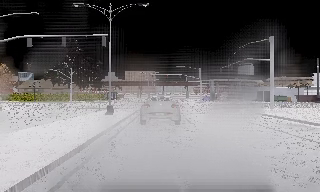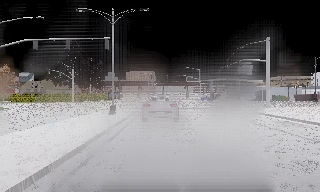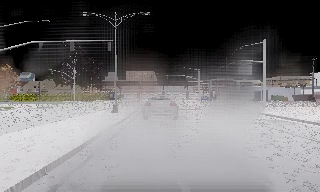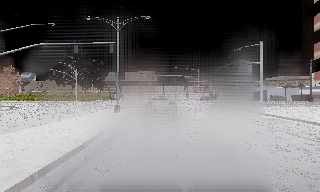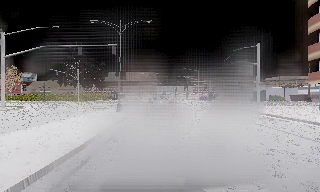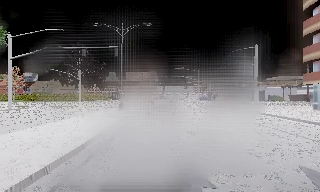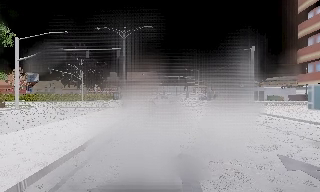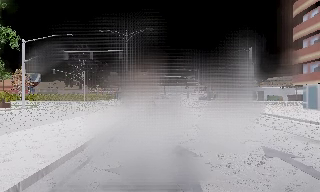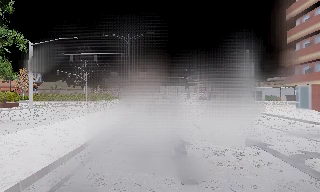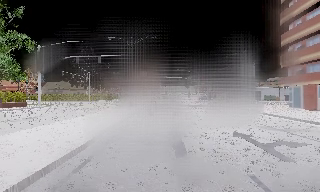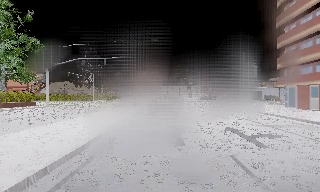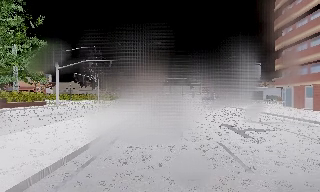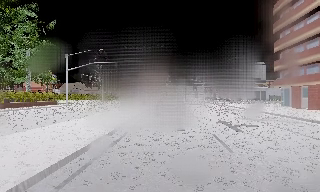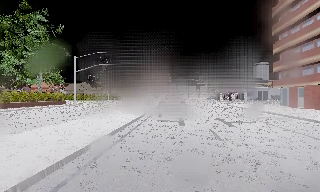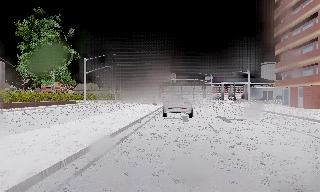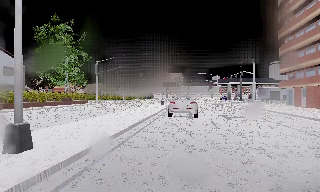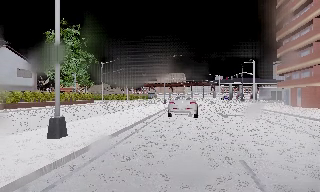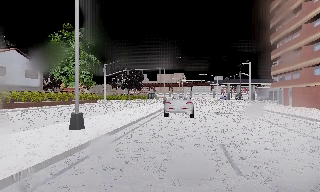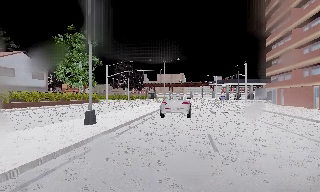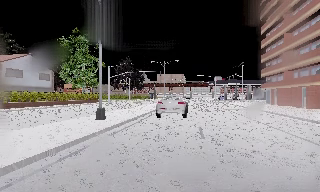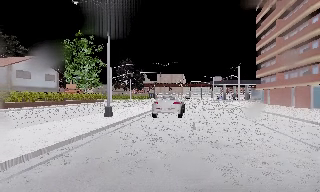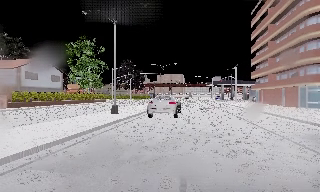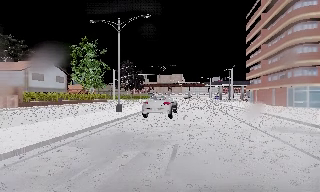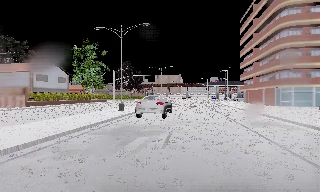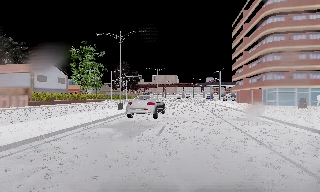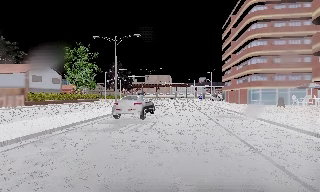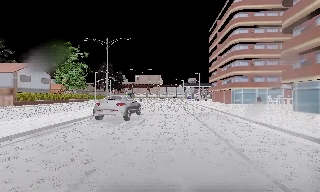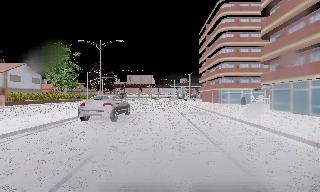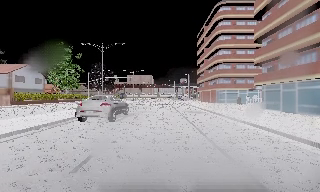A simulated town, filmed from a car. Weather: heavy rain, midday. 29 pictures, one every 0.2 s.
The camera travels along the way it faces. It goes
backward.
0.0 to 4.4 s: The camera pans to its left, which is counterclockwise from overhead, by about 10 degrees. It travels backward, about 25 m, so what stands in front gets smaller. It gains speed.
4.4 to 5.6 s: The camera pans to its right, which is clockwise from overhead, by about 10 degrees. It travels backward, about 8 m, so what stands in front gets smaller.
The film runs backward here.
